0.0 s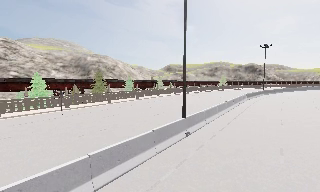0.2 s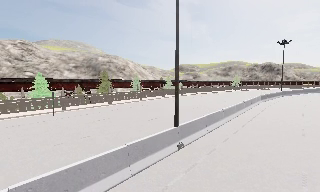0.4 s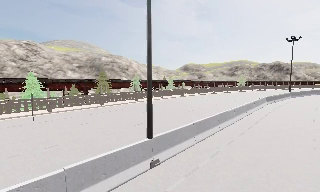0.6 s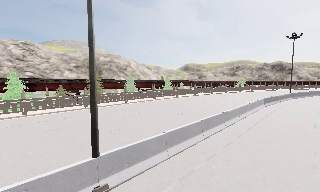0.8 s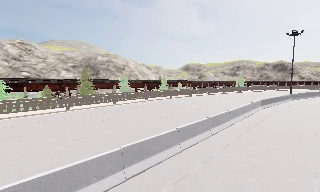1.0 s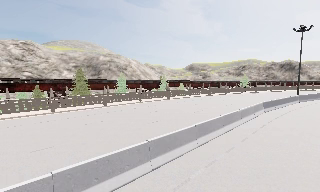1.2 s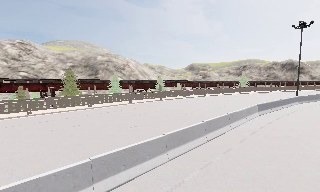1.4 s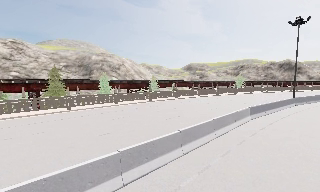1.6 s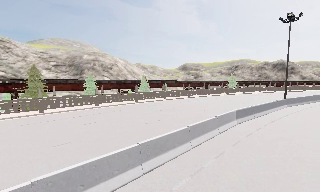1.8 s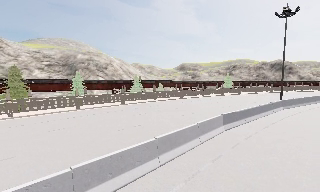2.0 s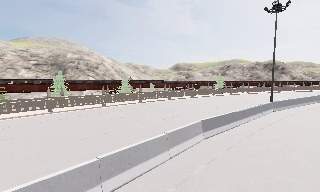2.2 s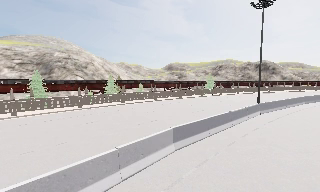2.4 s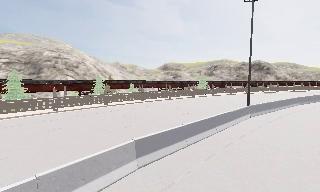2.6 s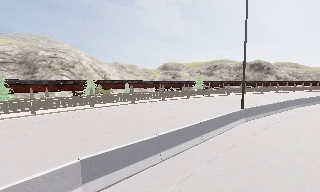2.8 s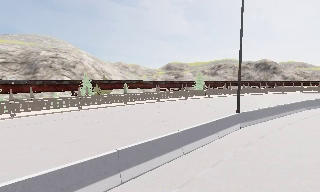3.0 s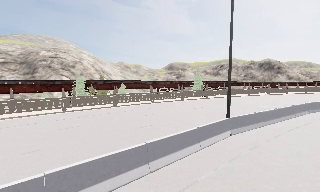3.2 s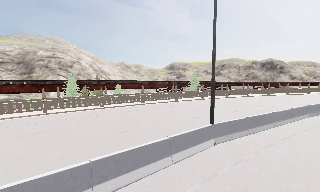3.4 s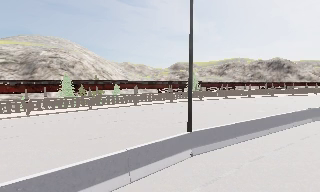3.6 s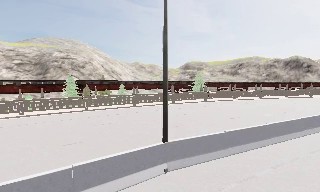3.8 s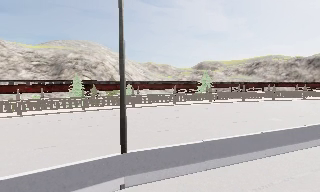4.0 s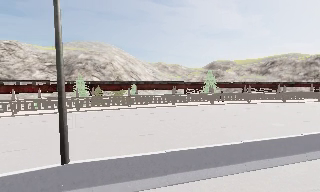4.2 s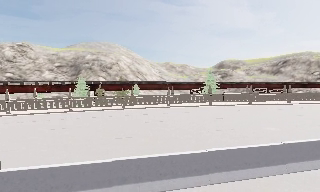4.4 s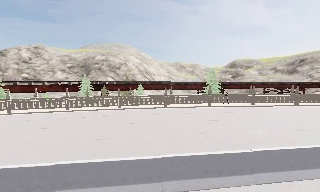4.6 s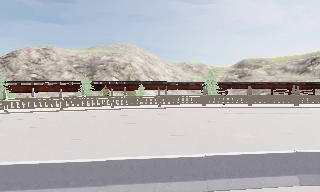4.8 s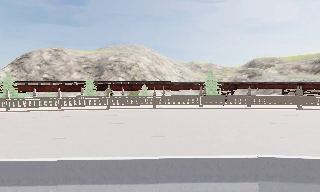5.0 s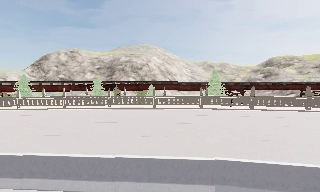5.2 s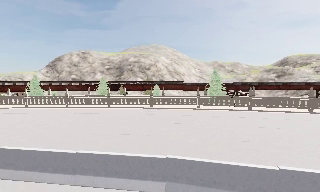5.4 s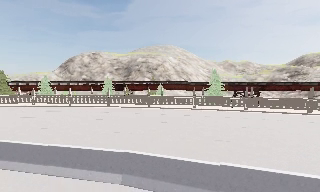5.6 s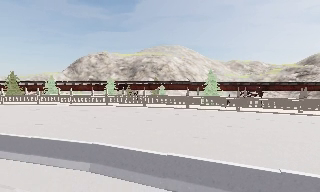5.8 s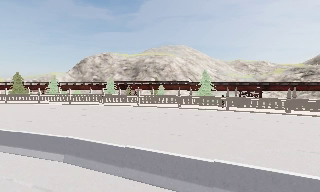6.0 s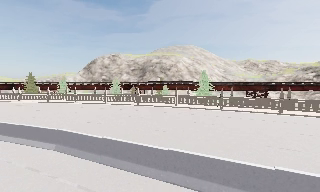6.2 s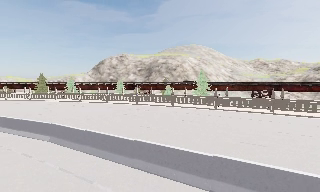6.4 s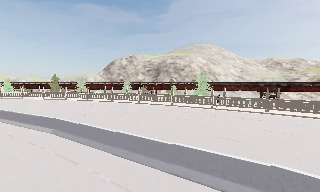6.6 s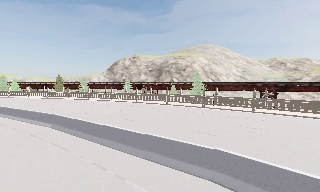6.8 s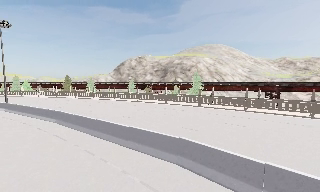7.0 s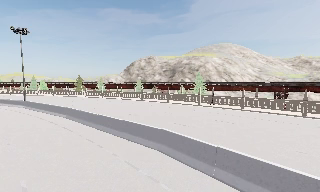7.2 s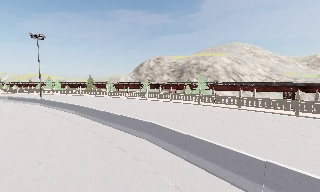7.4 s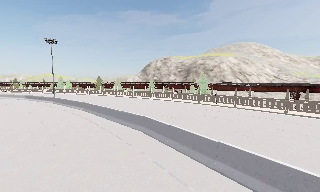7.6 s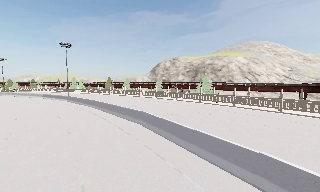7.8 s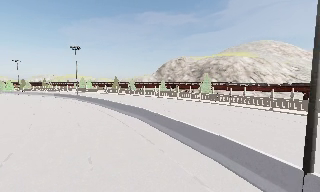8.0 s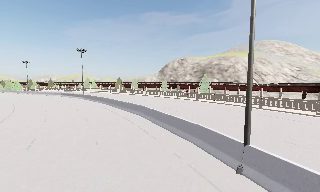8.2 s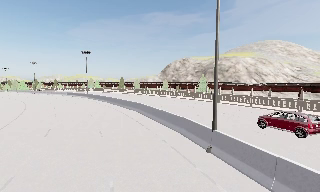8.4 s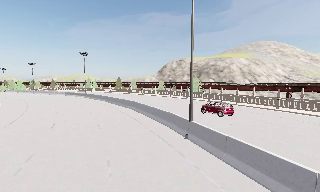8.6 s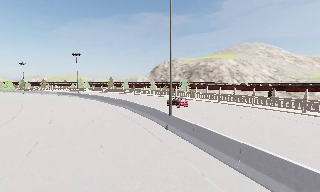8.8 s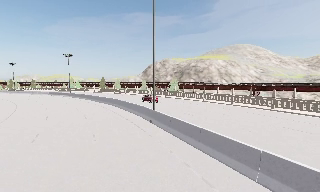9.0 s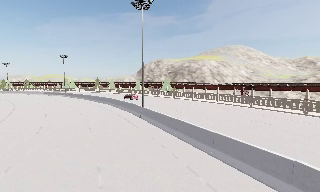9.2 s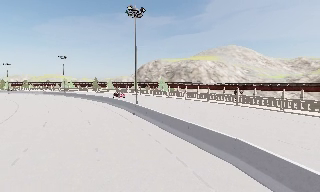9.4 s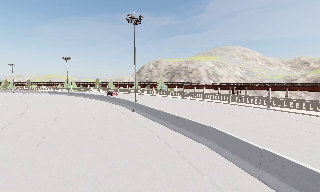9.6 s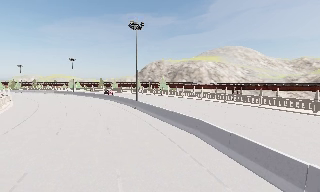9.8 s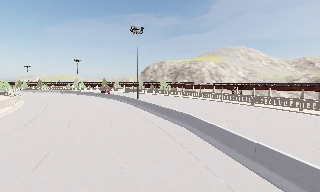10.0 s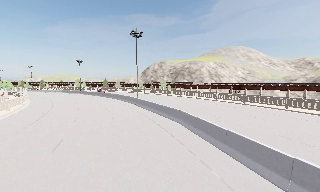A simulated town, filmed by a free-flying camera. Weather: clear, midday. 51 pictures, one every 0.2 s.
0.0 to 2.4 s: The camera travels forward and to its right, about 30 m, so what stands in front looms larger.
2.4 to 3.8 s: The camera pans to its left, which is counterclockwise from overhead, by about 15 degrees. It travels to its right and forward, about 15 m, so close, fixed things drift to the left.
3.8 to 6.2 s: The camera pans to its left, which is counterclockwise from overhead, by about 40 degrees. It travels to its right, about 25 m, so close, fixed things drift to the left.
6.2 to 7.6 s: The camera pans to its left, which is counterclockwise from overhead, by about 20 degrees. It travels backward and to its right, about 14 m, so what stands in front gets smaller.
7.6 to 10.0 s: The camera travels backward, about 25 m, so what stands in front gets smaller.
The film runs forward here.
